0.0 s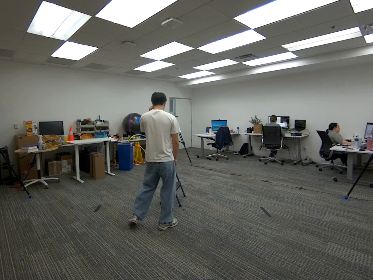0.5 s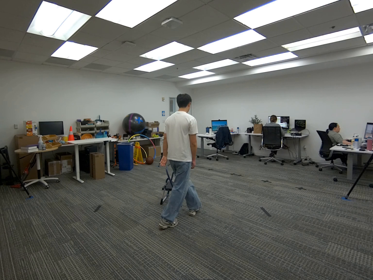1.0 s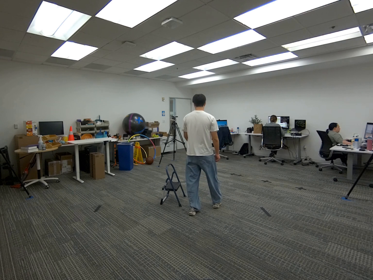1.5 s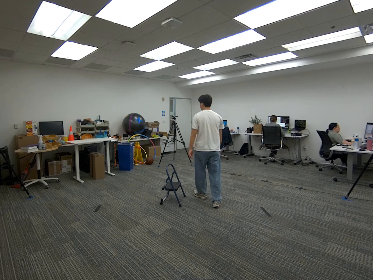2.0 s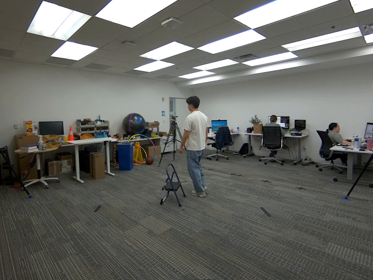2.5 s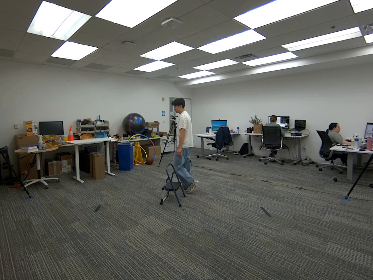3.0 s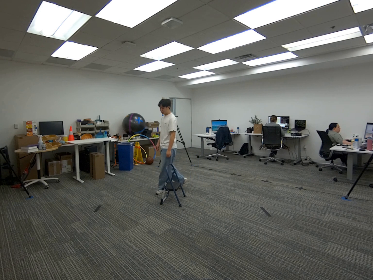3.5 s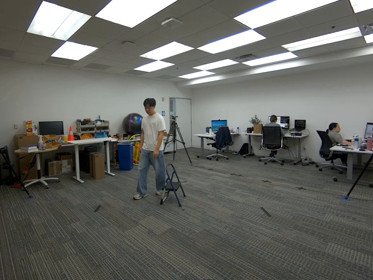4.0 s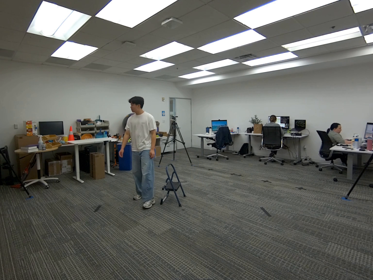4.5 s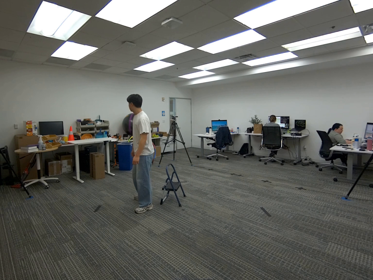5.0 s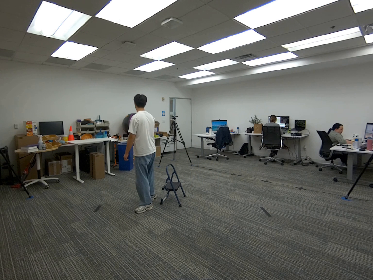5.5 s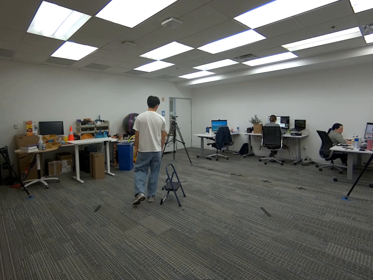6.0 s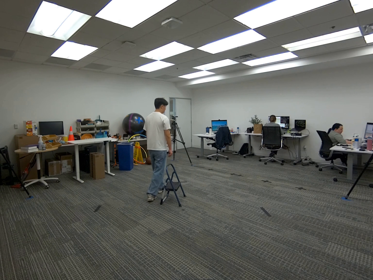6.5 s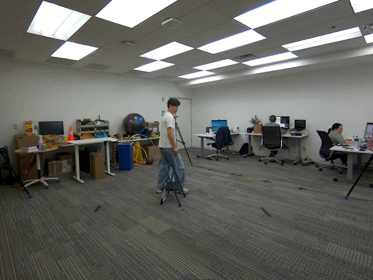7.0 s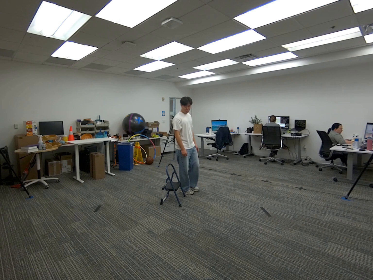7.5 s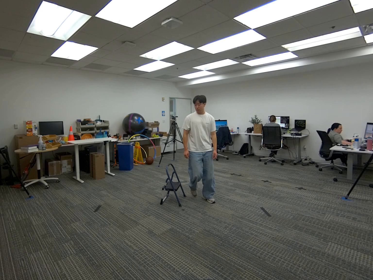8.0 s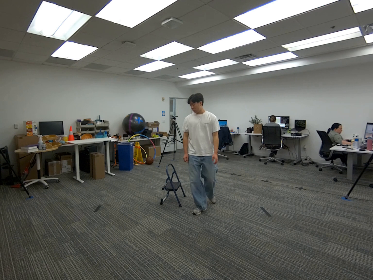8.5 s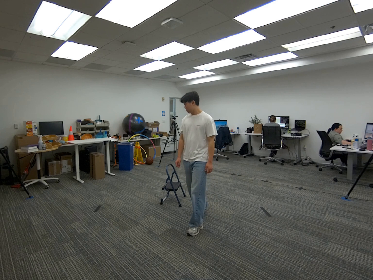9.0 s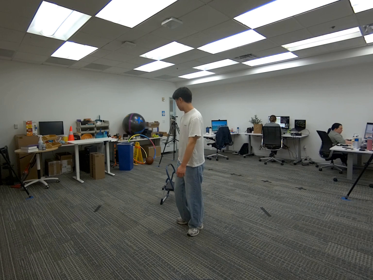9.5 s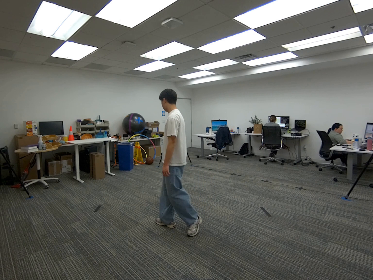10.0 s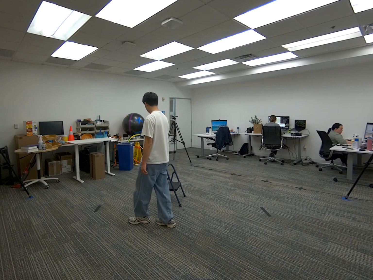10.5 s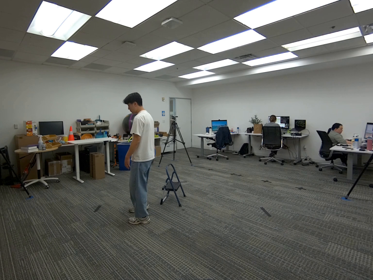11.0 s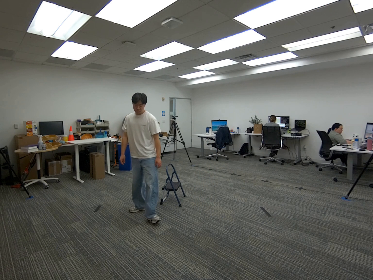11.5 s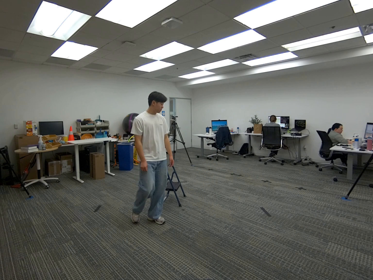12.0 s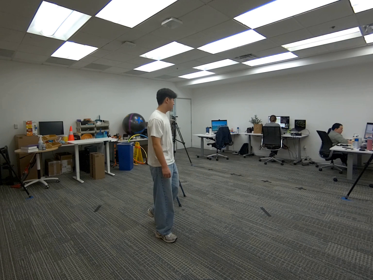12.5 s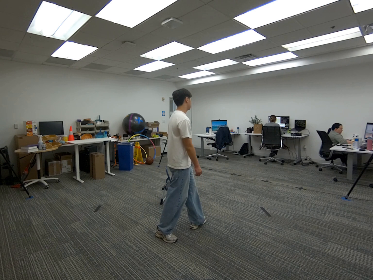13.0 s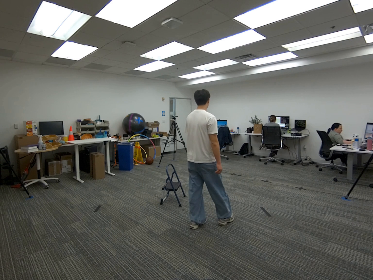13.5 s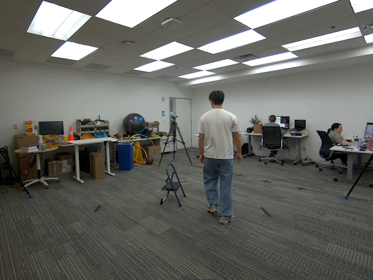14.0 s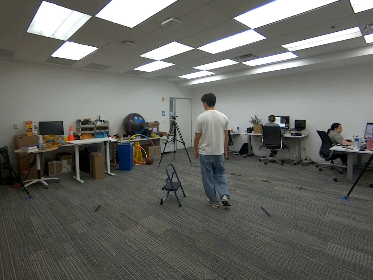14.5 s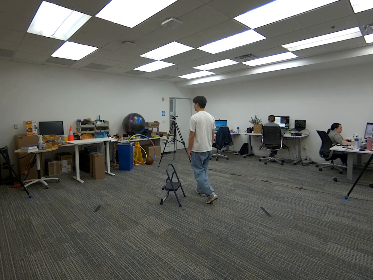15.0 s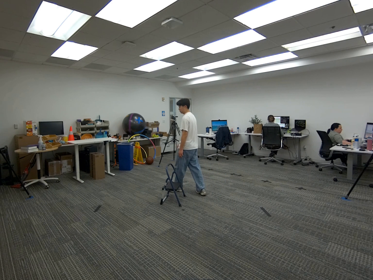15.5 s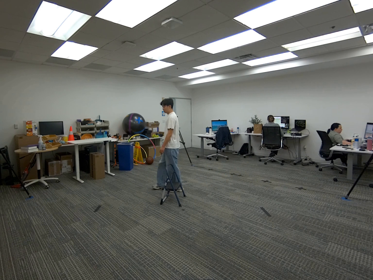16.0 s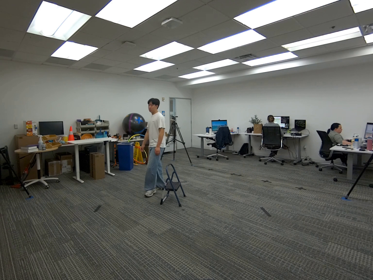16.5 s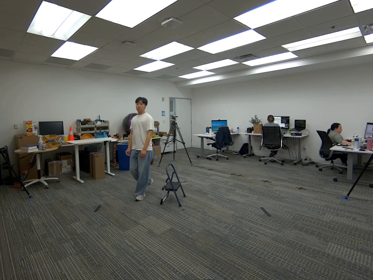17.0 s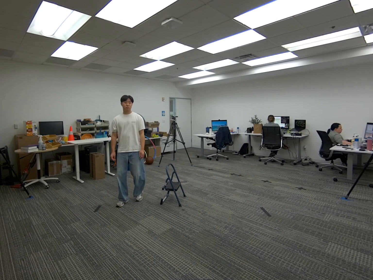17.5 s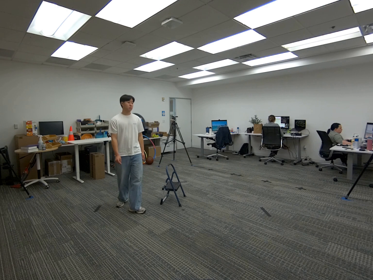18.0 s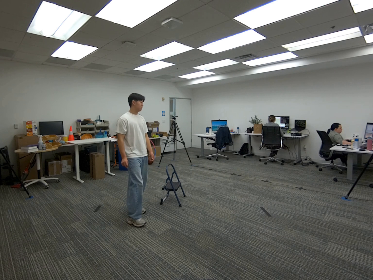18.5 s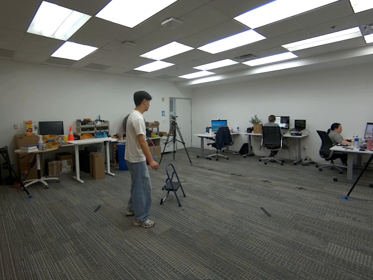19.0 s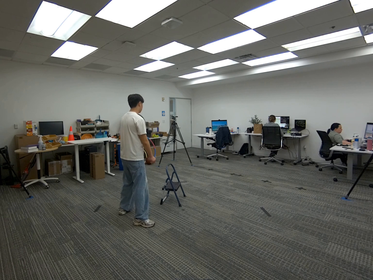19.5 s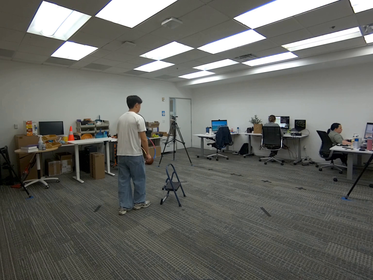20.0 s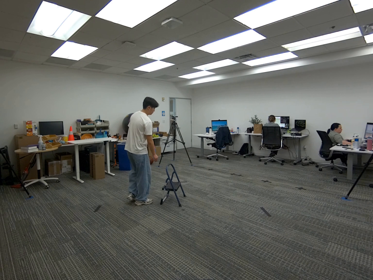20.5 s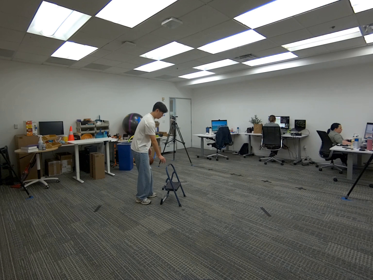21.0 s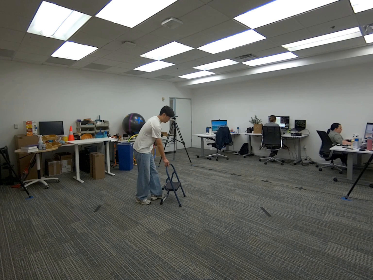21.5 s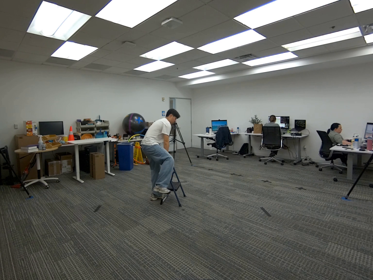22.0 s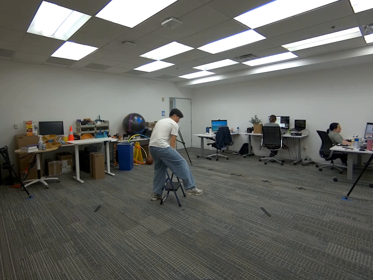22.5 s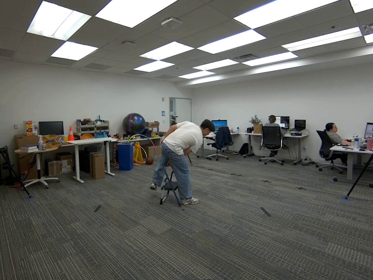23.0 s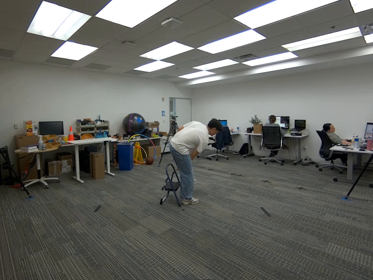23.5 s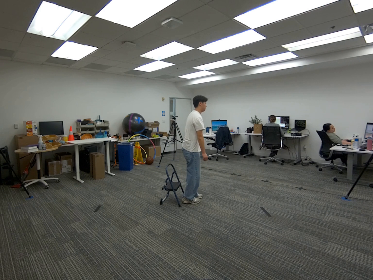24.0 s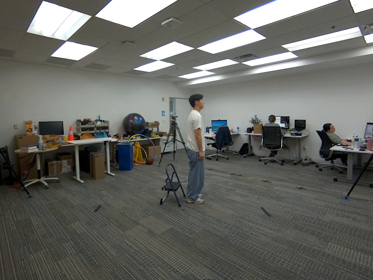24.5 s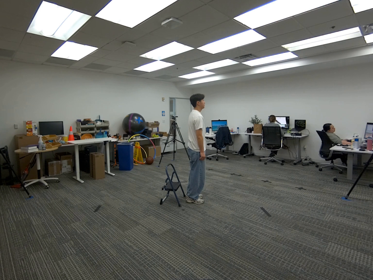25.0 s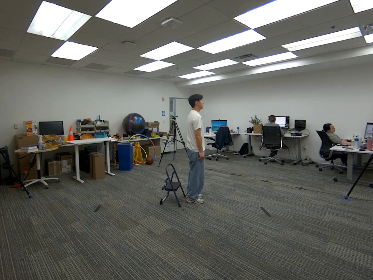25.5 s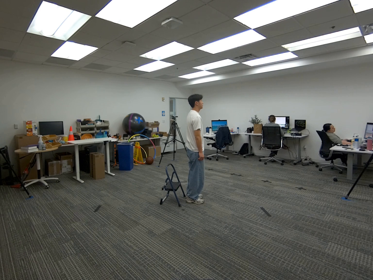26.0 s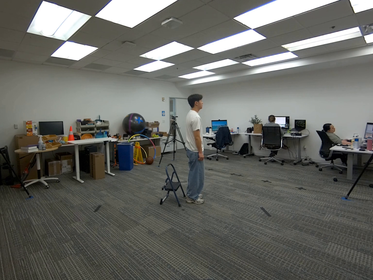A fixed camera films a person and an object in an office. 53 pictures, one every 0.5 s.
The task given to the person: Walk over to the step lader and step over the step ladder using one hand to hold the handle of the ladder.
